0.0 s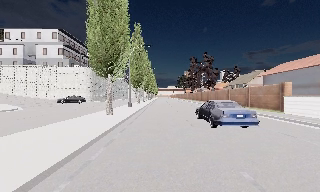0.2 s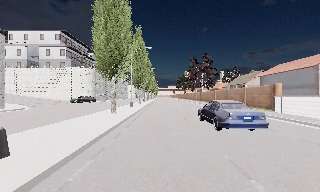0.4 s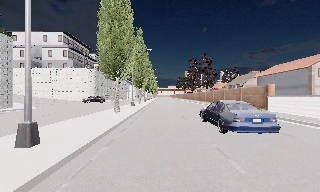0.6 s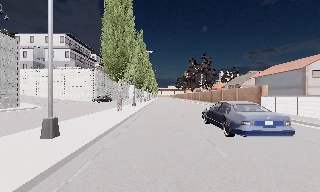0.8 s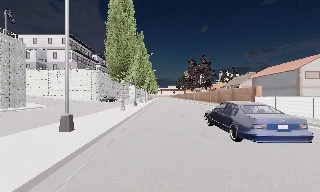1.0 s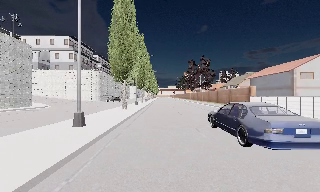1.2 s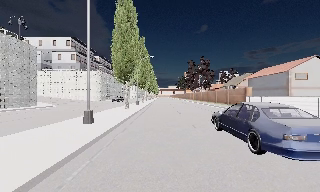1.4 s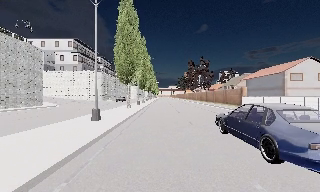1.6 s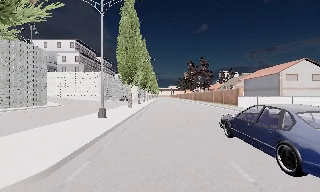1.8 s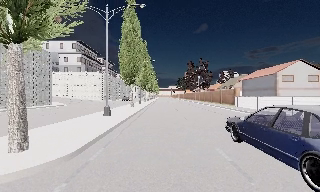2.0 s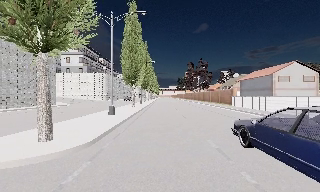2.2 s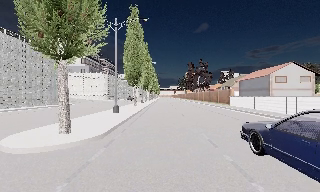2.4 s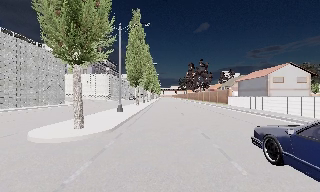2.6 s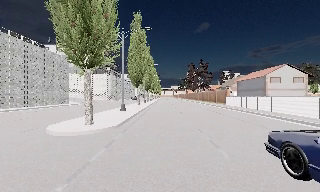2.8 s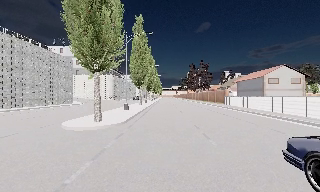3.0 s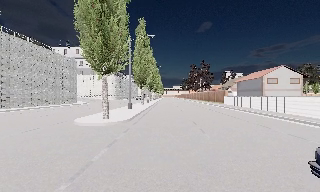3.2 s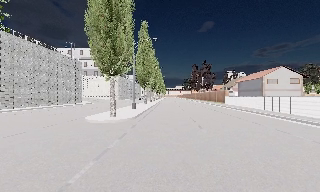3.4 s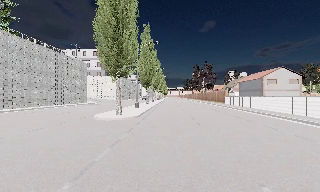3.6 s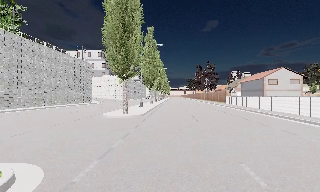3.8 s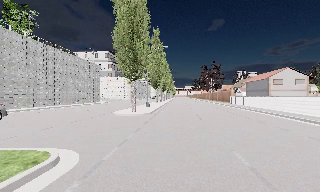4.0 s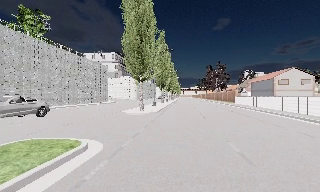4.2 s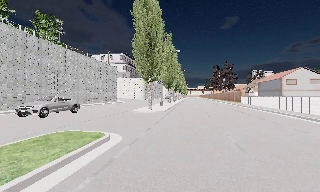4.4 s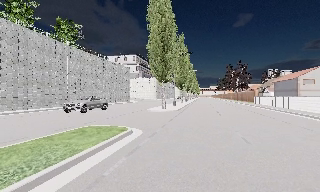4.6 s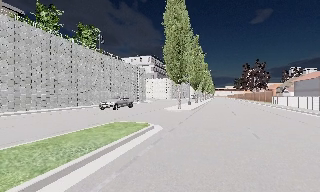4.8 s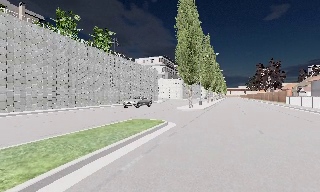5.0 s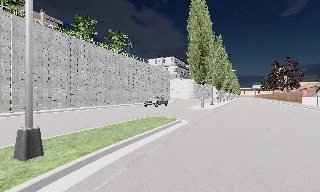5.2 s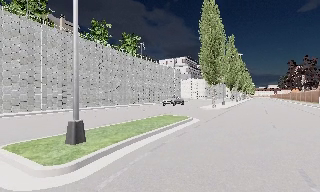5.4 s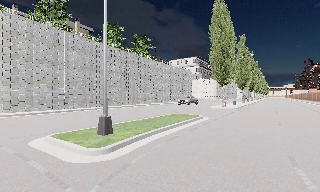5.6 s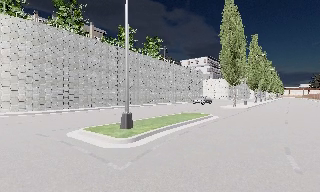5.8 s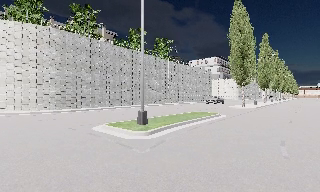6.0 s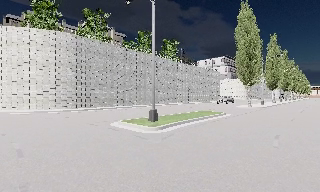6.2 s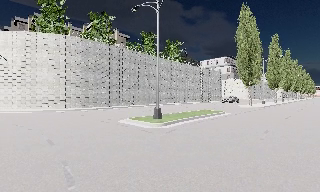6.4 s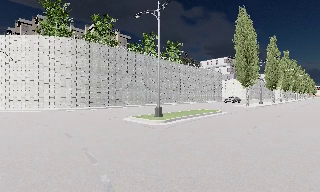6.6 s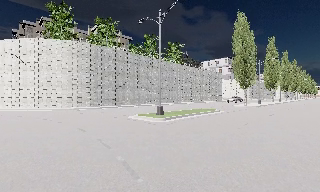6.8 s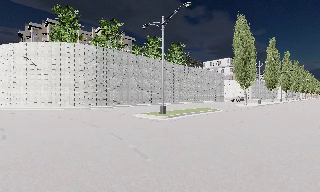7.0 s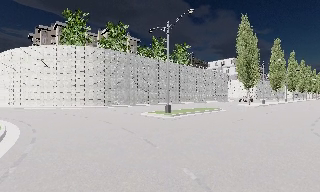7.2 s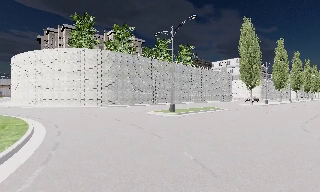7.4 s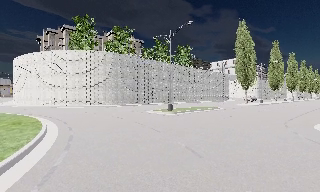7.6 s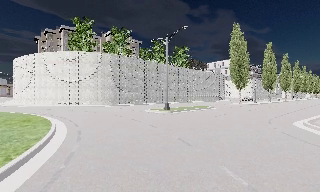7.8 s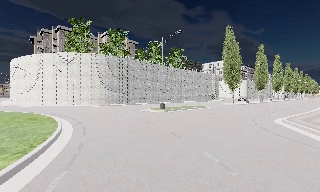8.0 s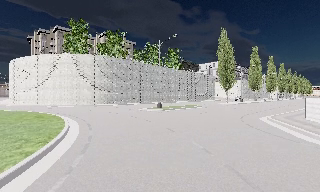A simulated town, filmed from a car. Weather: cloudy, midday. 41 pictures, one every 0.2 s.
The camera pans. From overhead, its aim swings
counterclockwise.
The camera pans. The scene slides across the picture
to the right.
0.0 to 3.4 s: The camera travels backward, about 17 m, so what stands in front gets smaller.
3.4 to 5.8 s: The scene slides to the right, as the camera pans about 40 degrees to its left. It travels backward, about 12 m.
5.8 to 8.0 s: The camera travels backward, about 11 m, so what stands in front gets smaller.
The film runs backward here.
